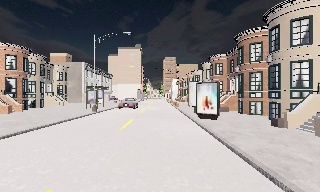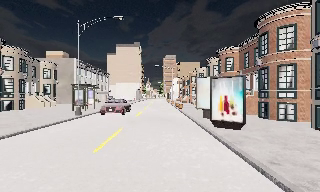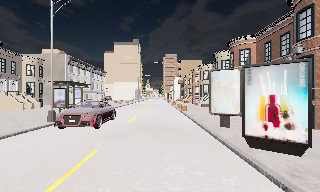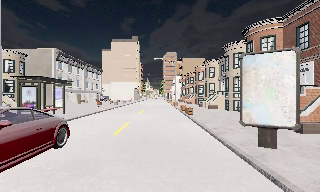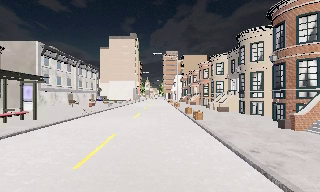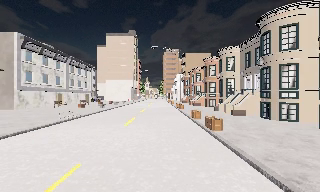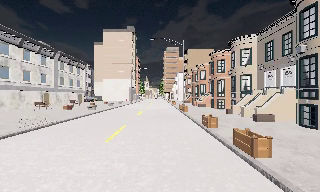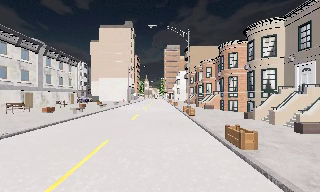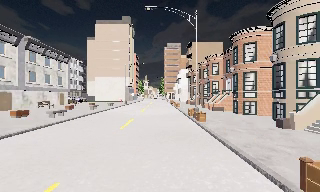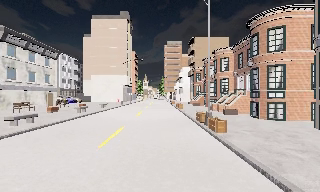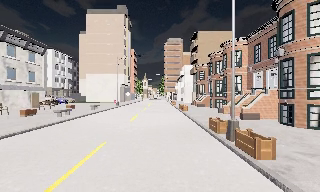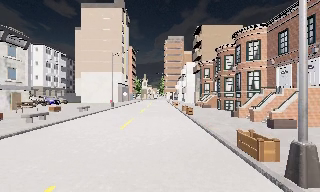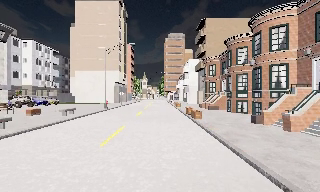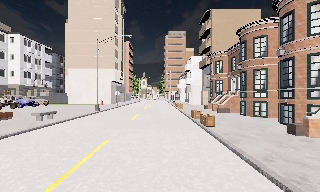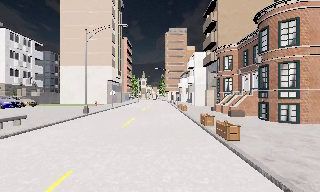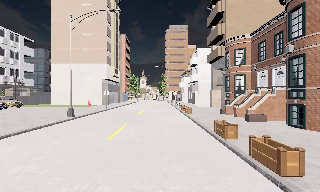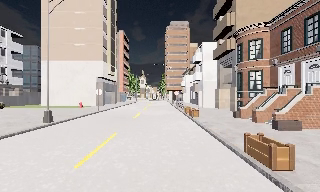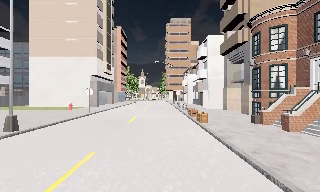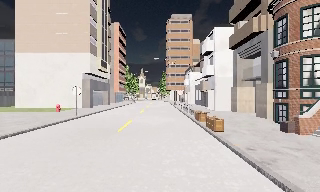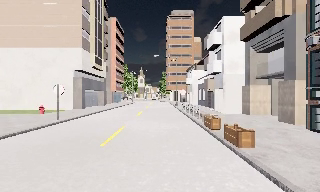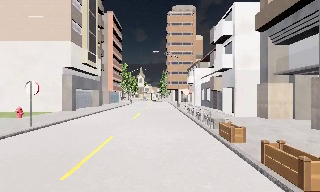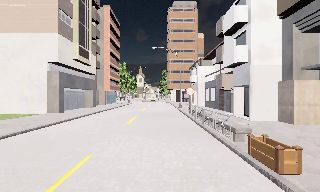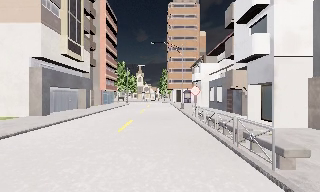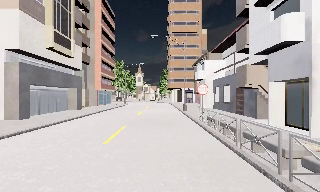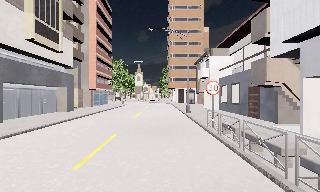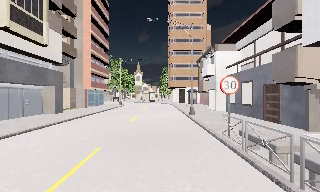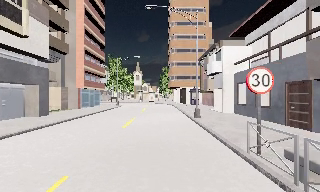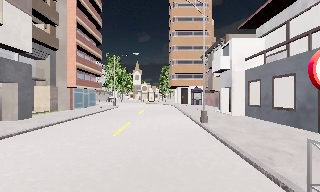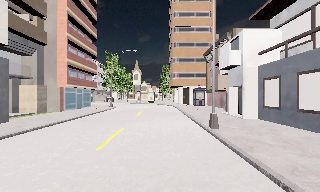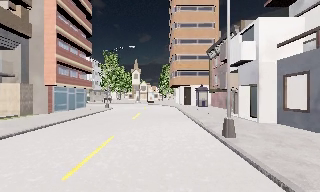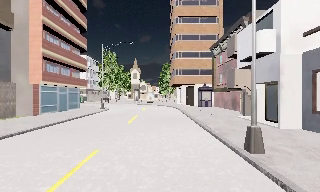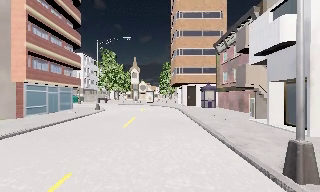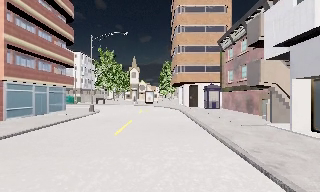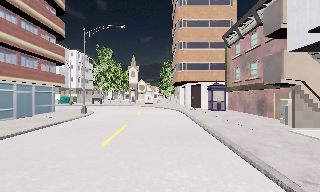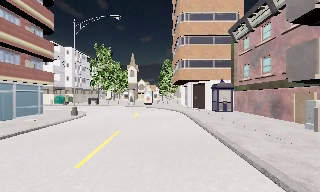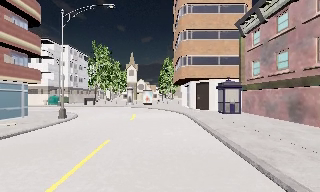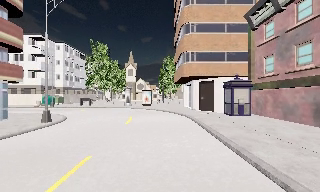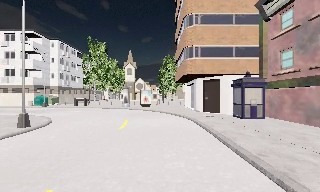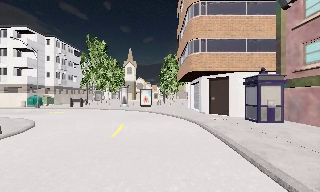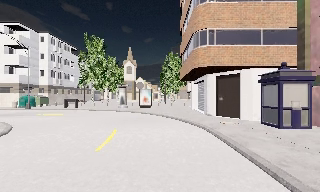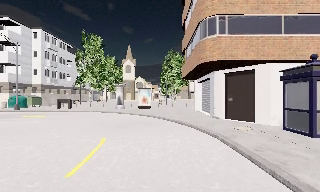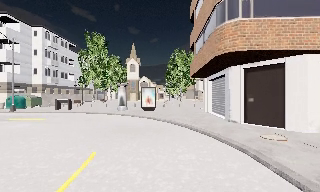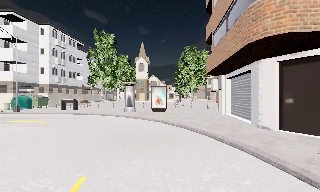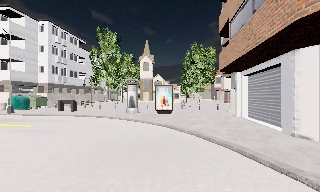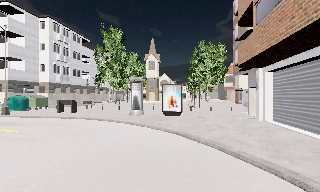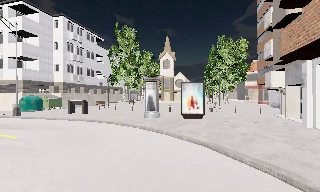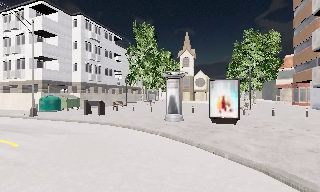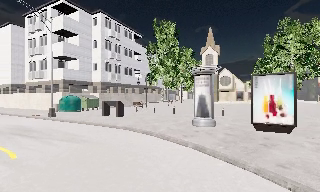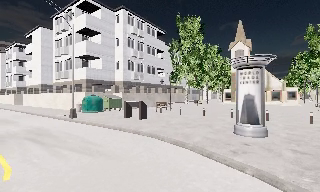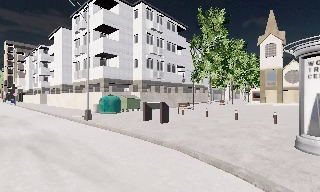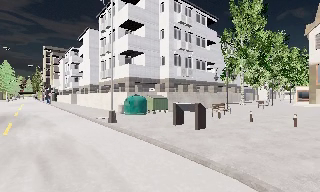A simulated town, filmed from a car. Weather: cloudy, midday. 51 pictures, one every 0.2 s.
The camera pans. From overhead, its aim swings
counterclockwise.
The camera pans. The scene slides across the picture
to the right.
0.0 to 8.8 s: The camera travels forward, about 95 m, so what stands in front looms larger. It loses speed.
8.8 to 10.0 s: The camera swings to its left by about 40 degrees, and the scene slides to the right. It travels forward, about 9 m.
The film runs forward here.
